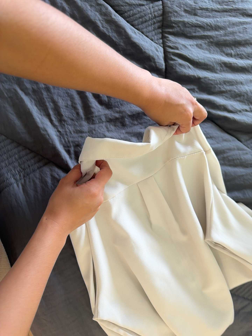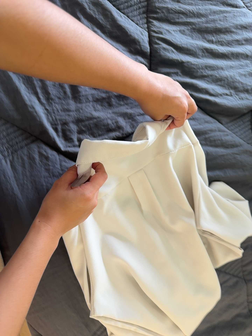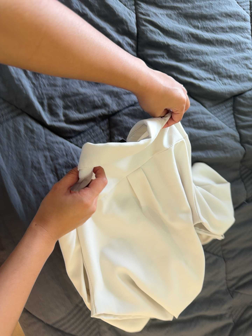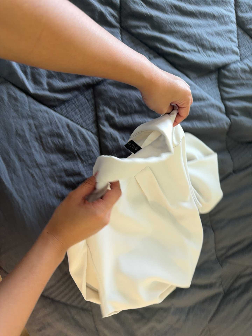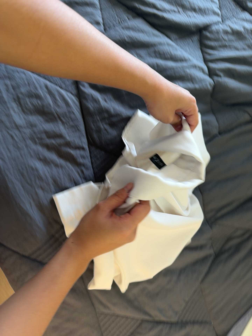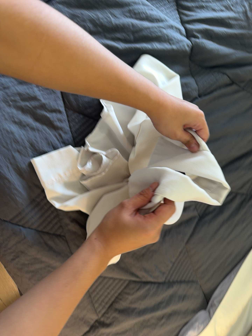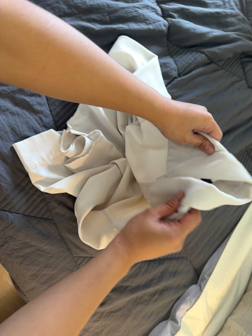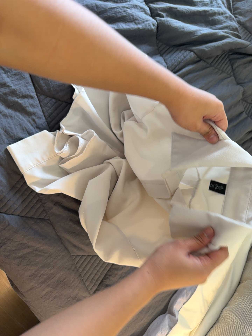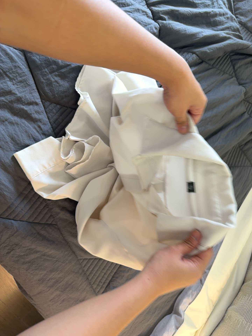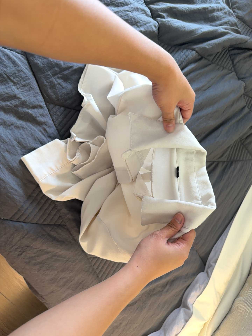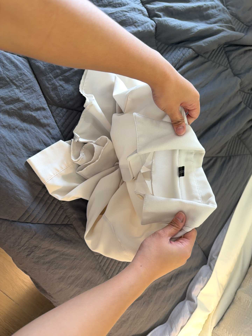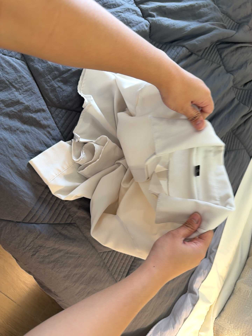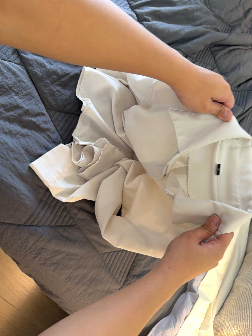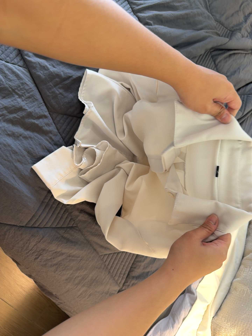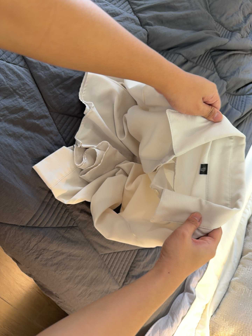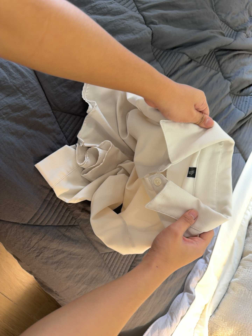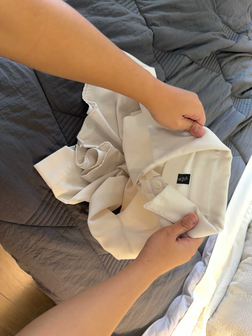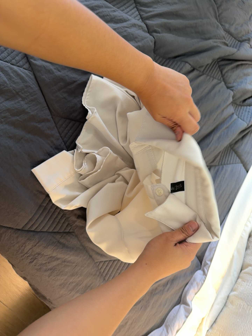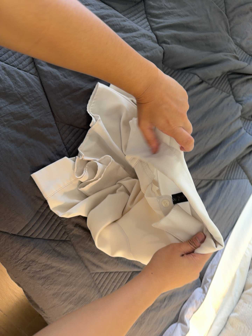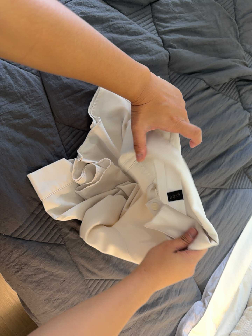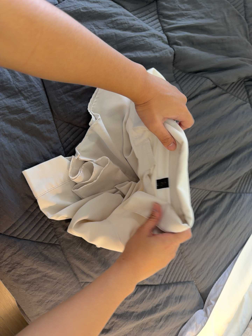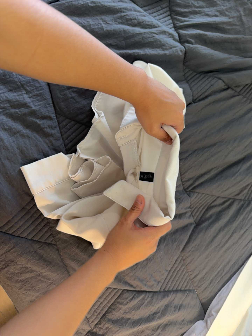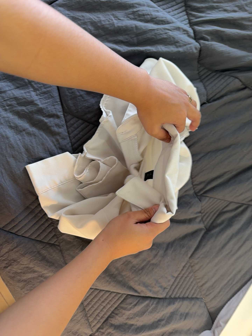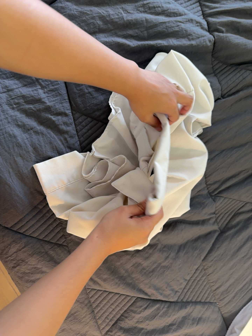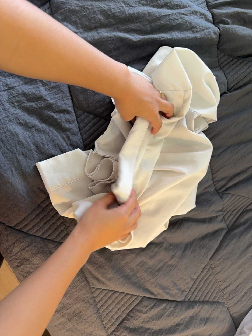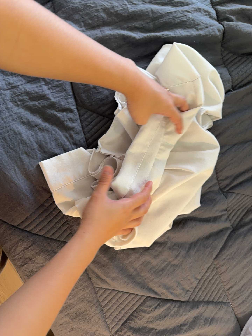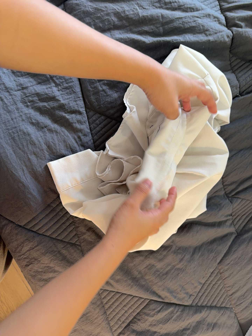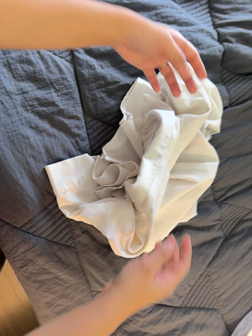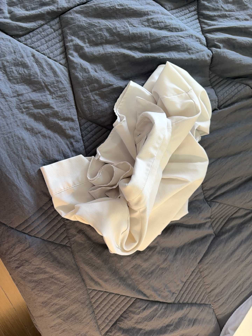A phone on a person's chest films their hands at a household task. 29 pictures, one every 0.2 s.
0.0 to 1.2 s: The scene slides to the left, as the camera pans about 10 degrees to its right. It travels toward the bottom of its view, about 30 cm, so close, fixed things drift upward. It rolls about its line of sight by about 10 degrees, and the scene rotates counterclockwise.
1.2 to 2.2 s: The camera travels to its left, about 7 cm. It rolls about its line of sight by about 10 degrees, and the scene rotates counterclockwise.
2.2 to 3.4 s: The camera shifts only a little, or ends up much as it began.
3.4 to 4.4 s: The camera pans to its left by about 10 degrees. It travels to its right and forward, about 12 cm. It rolls about its line of sight by about 10 degrees, and the scene rotates clockwise.
4.4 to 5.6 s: The camera shifts only a little, or ends up much as it began.
The film runs backward here.
